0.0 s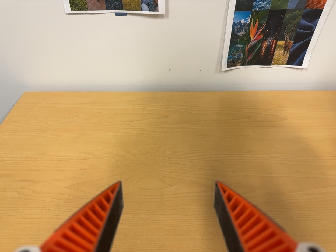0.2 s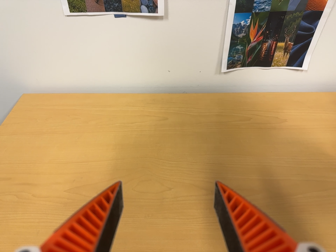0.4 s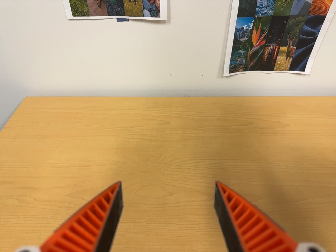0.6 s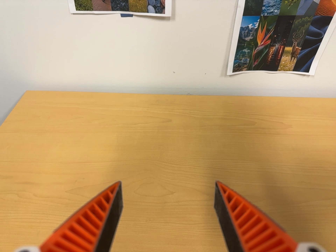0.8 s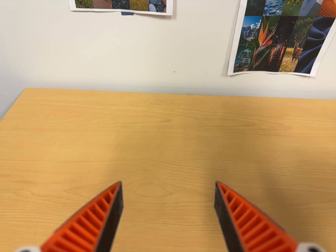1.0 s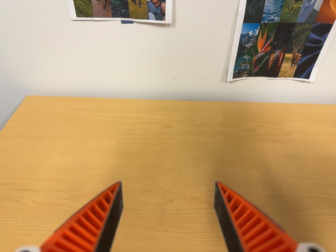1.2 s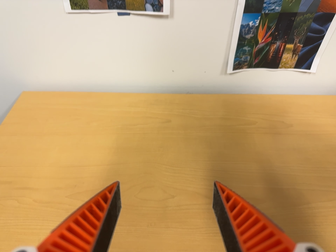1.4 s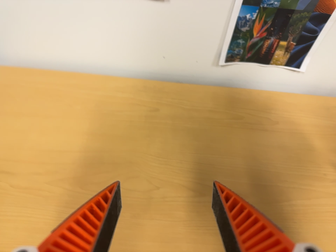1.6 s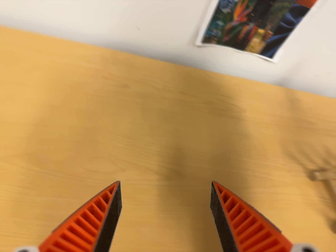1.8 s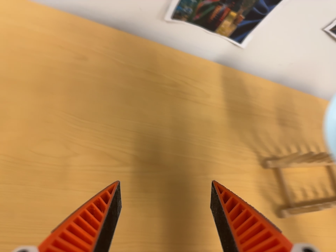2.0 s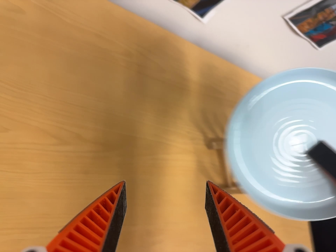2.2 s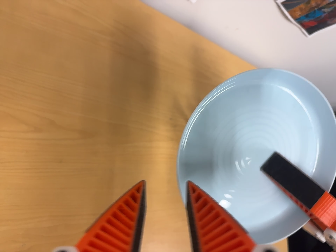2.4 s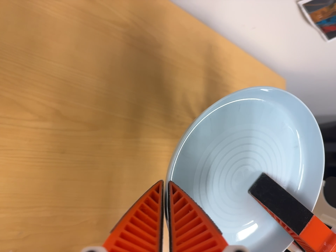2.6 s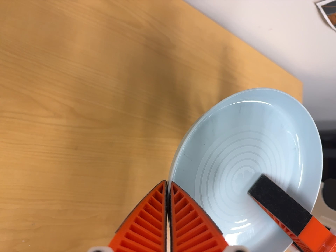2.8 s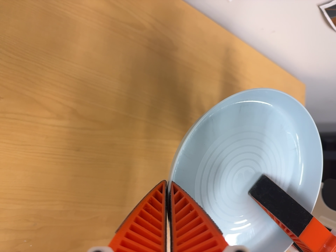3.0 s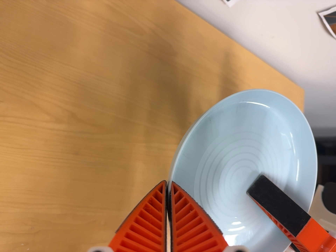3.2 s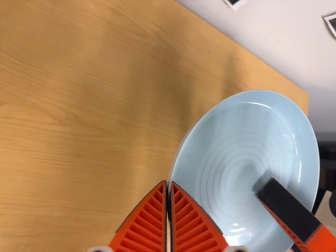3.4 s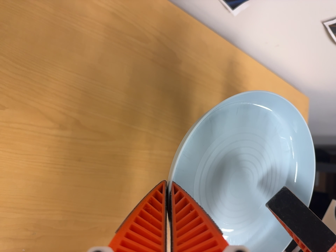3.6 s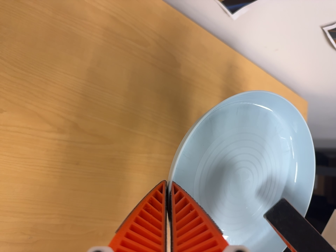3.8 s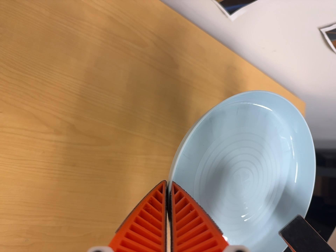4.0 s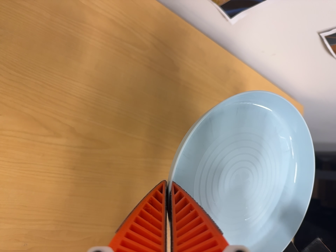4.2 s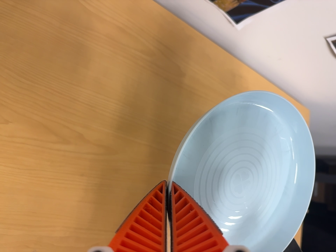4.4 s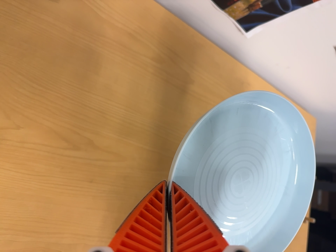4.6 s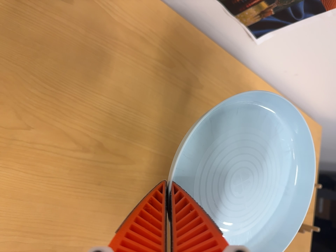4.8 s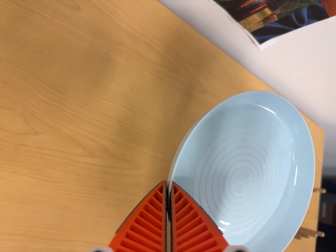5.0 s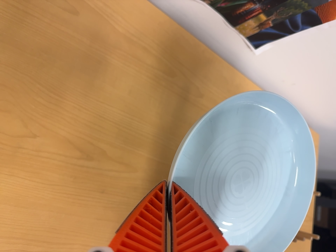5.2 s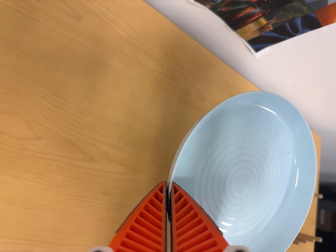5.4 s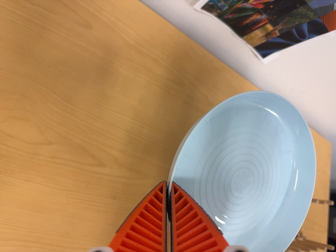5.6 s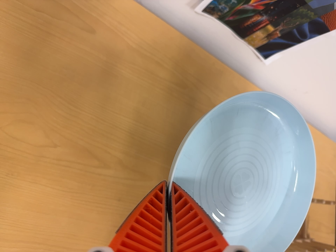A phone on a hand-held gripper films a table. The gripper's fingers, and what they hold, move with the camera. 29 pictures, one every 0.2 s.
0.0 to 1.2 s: The camera shifts only a little, or ends up much as it began.
1.2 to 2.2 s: The camera swings to its right by about 35 degrees, and the scene slides to the left. It travels toward the top of its view and forward, about 14 cm. Its aim tips toward the bottom of its view by about 30 degrees, and the scene shifts upward. It rolls about its line of sight by about 20 degrees, and the scene rotates clockwise.
2.2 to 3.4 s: The camera rolls about its line of sight by about 10 degrees, and the scene rotates clockwise.
3.4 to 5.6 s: The camera travels to its left, about 5 cm, so close, fixed things drift to the right. Its aim tips toward the top of its view by about 10 degrees, and the scene shifts downward.
The film runs backward here.
